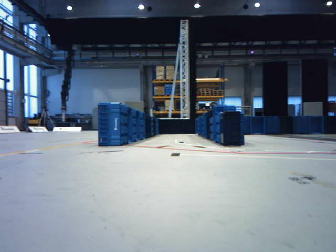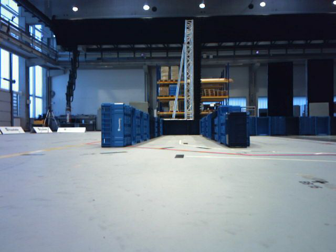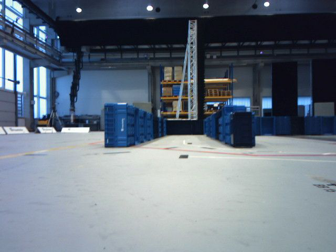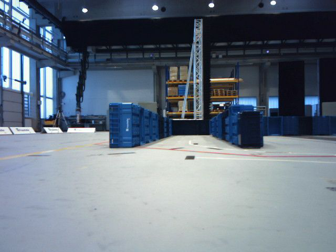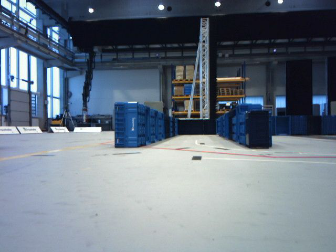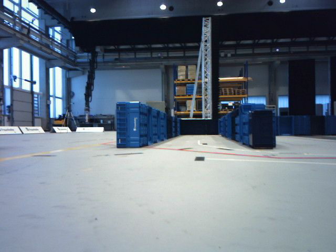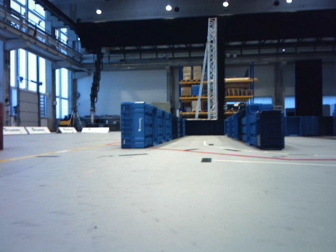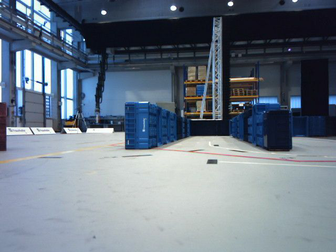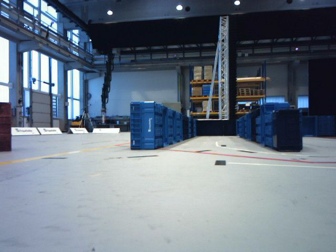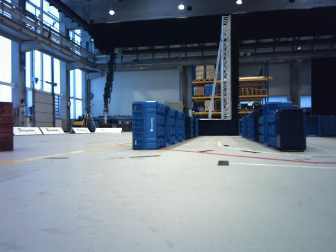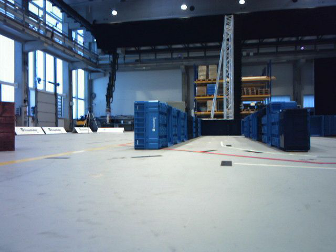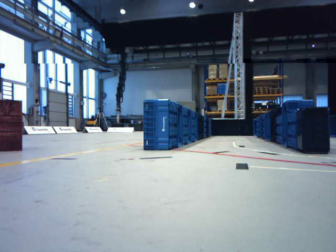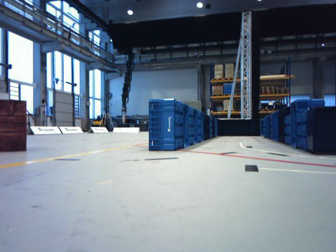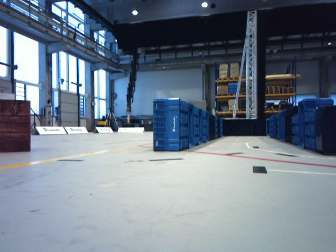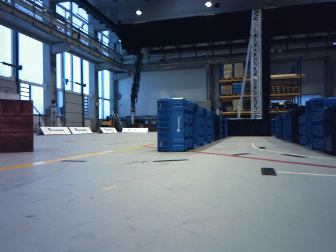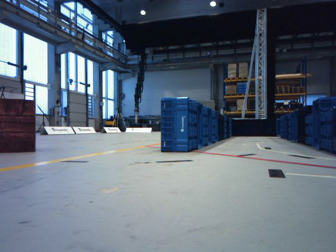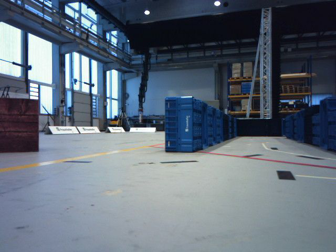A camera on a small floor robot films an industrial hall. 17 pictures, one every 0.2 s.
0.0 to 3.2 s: The camera swings to its left by about 15 degrees, and the scene slides to the right. It travels forward, about 0.6 m, so what stands in front looms larger.
The film runs forward here.
